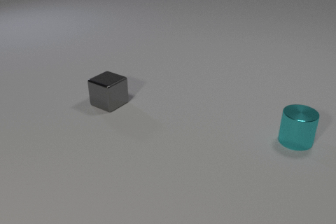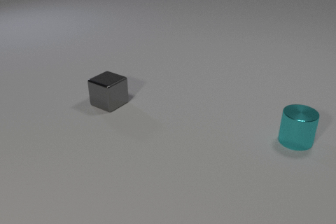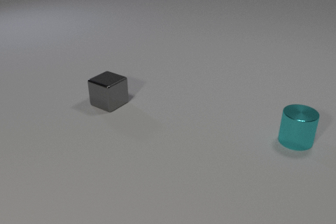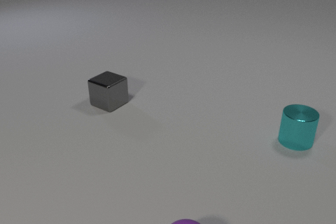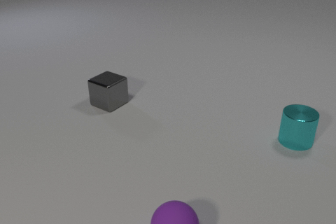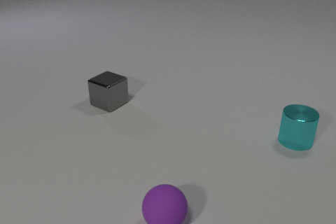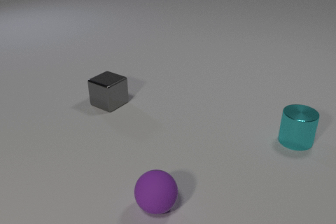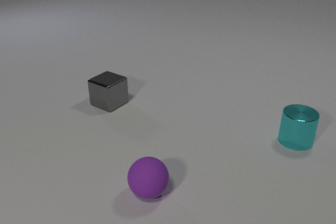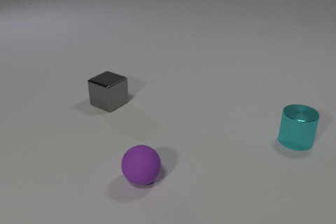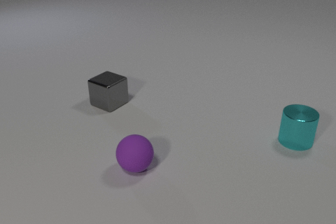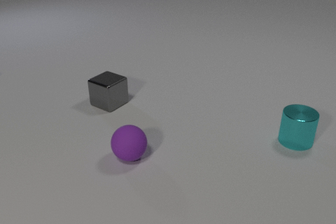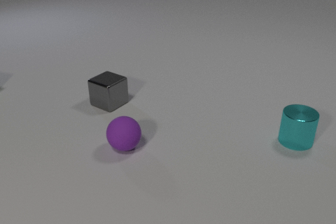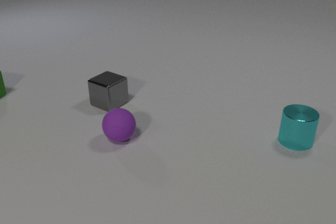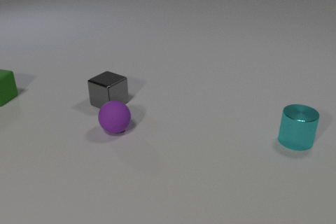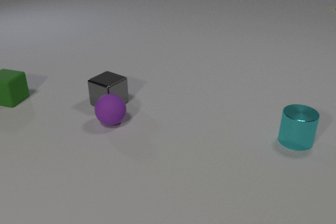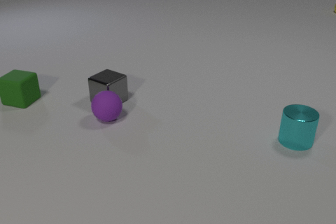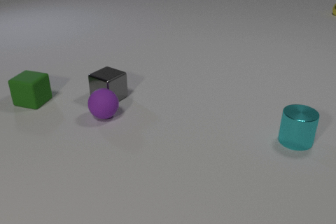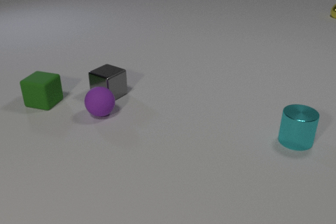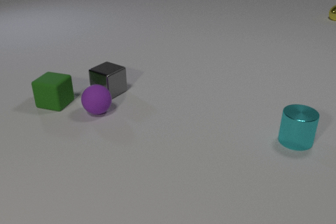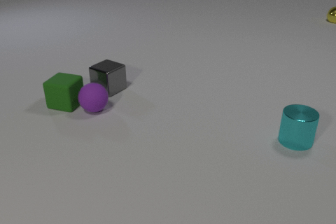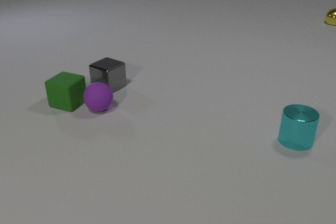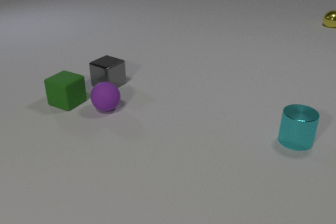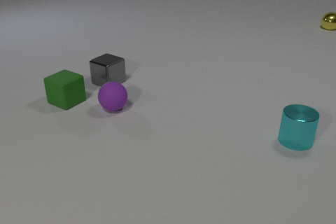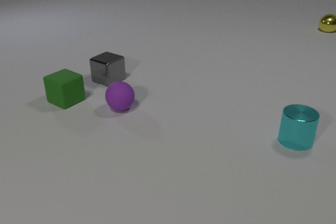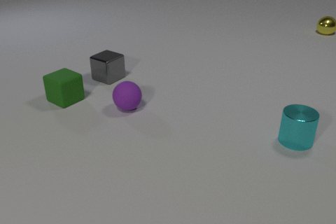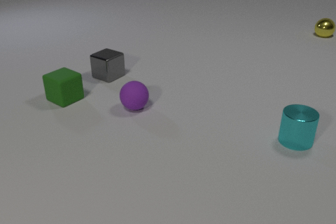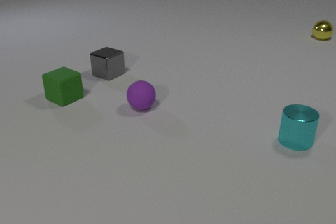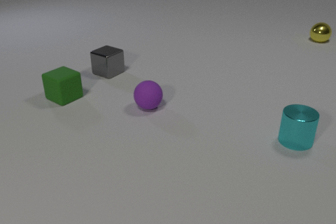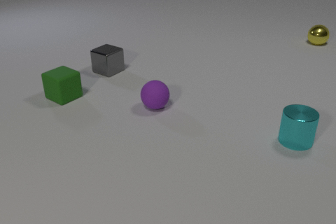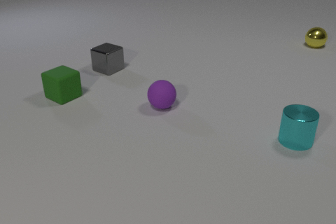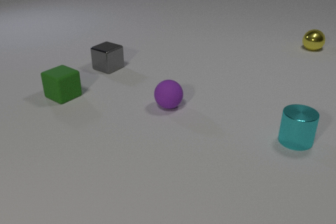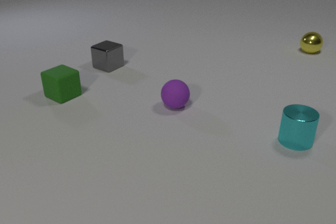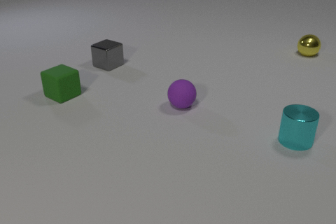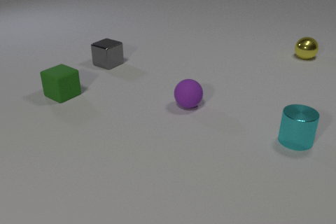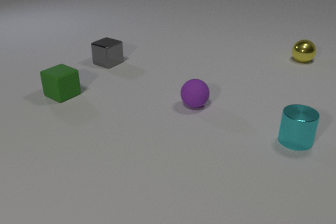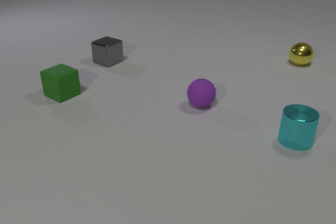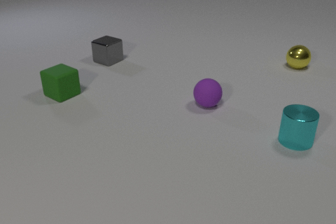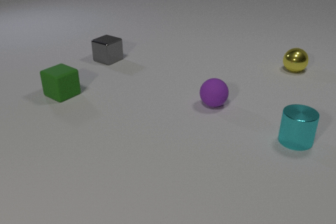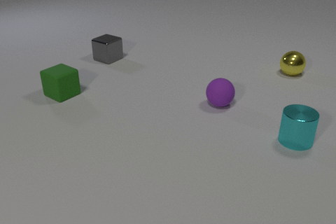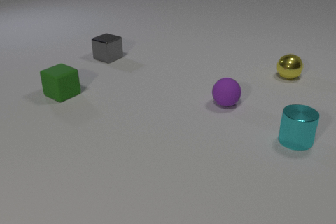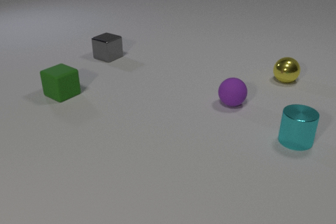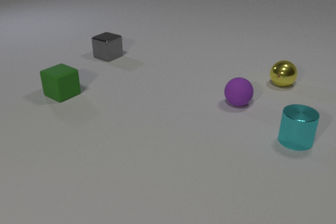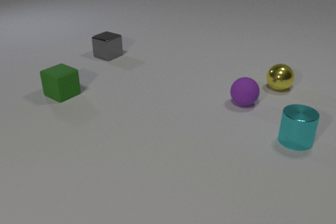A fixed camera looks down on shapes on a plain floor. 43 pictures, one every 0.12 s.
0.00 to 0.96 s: The purple rubber sphere comes in at the bottom edge, rolls away from the camera.
0.96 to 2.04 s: The purple rubber sphere rolls away from the camera. The gray metal cube slides away from the camera. The green rubber cube comes in at the left edge, slides to the right and toward the camera. The yellow metal sphere comes in at the right edge, rolls toward the camera. The purple rubber sphere and the gray metal cube collide.
2.04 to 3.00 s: The purple rubber sphere rolls to the right. The gray metal cube slides away from the camera. The green rubber cube slides to the right, spins clockwise seen from above by about 15 degrees, its near face sliding to the left. The yellow metal sphere rolls toward the camera. The purple rubber sphere and the green rubber cube collide.
3.00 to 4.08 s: The purple rubber sphere rolls to the right. The gray metal cube slides away from the camera. The green rubber cube slides away from the camera. The yellow metal sphere rolls toward the camera.
4.08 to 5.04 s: The purple rubber sphere rolls to the right. The gray metal cube slides away from the camera. The yellow metal sphere rolls toward the camera.
Are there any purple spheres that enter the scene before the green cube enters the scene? yes.
What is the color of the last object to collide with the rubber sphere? green.
Are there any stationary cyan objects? yes.
